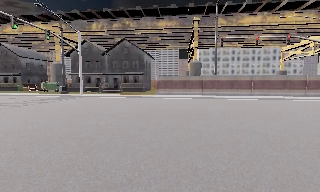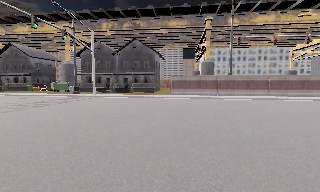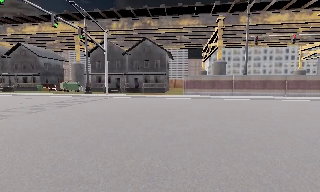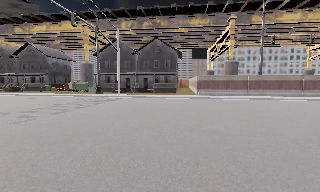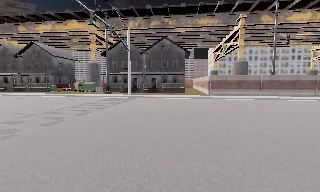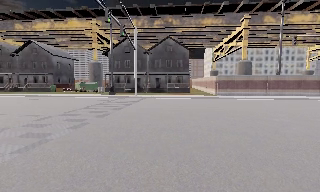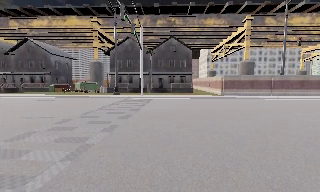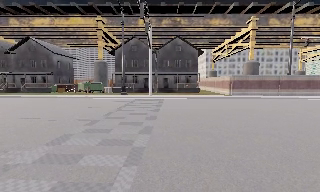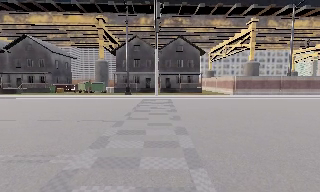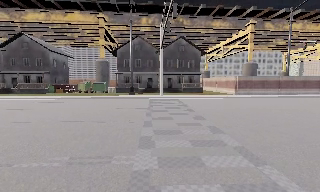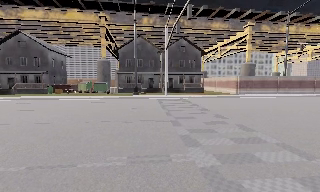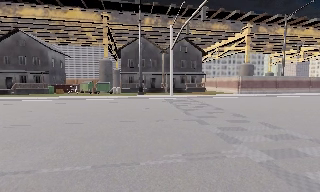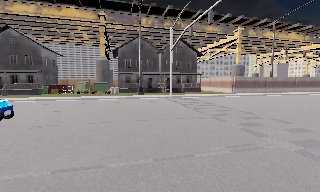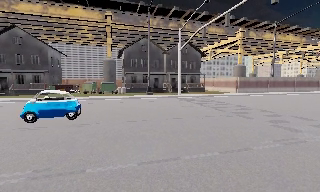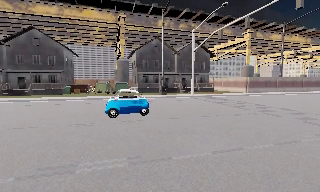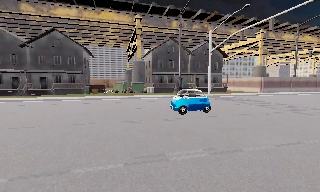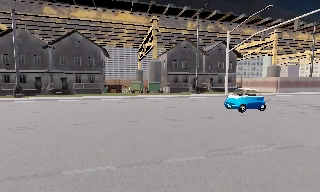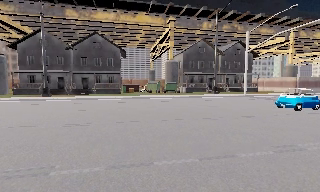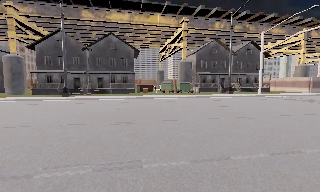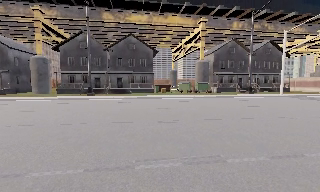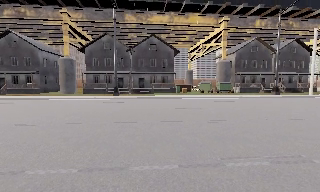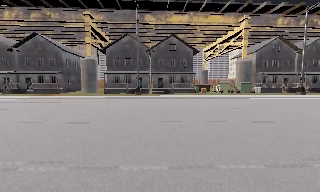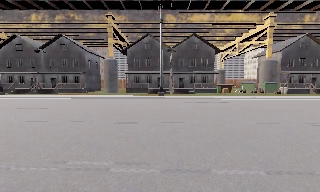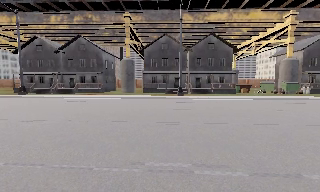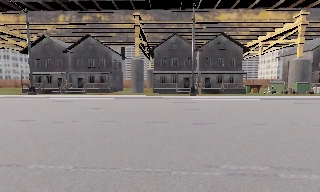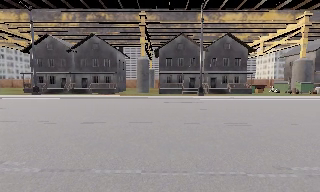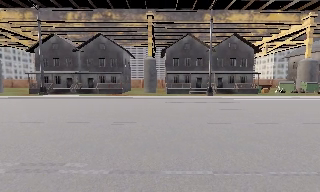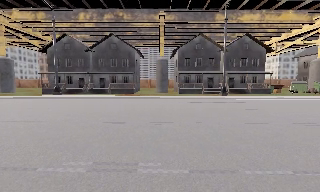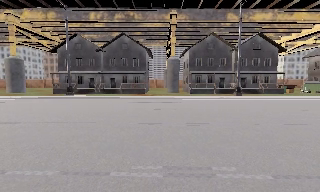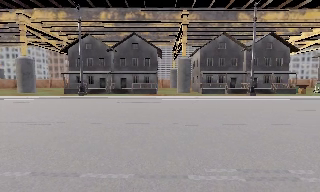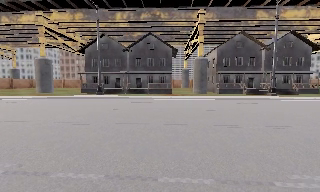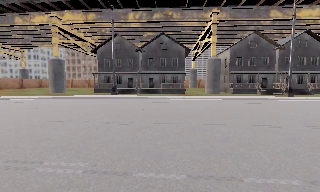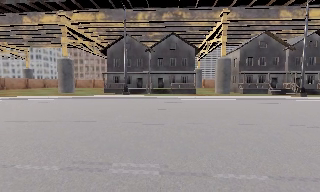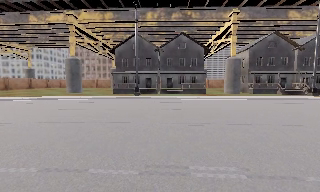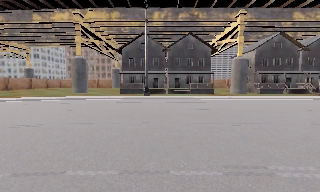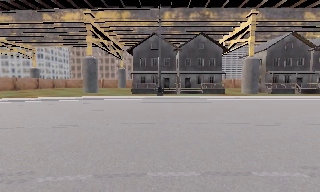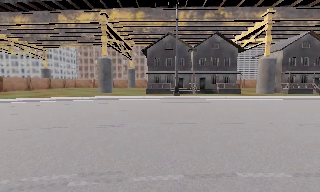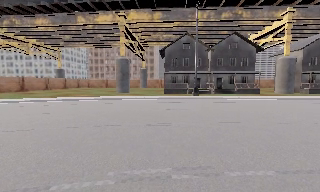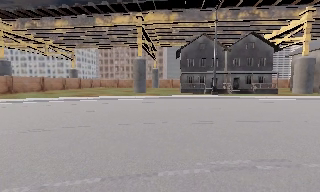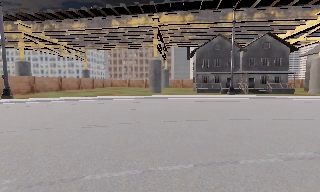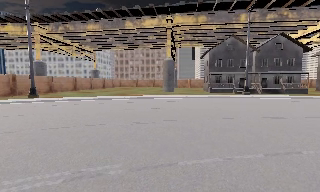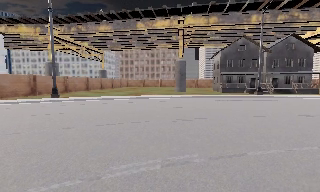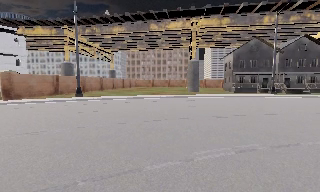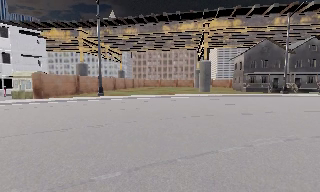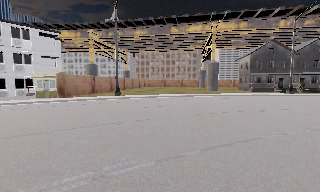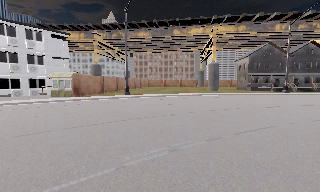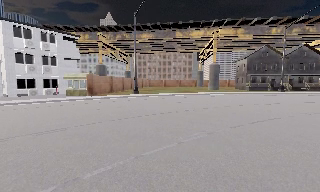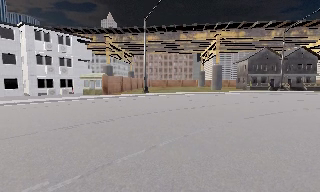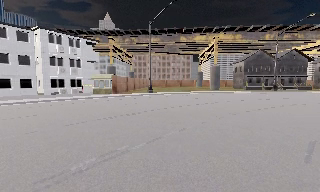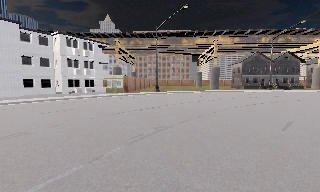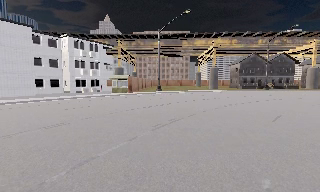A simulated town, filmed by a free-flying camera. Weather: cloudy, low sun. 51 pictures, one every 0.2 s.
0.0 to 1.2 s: The camera travels to its left, about 9 m, so close, fixed things drift to the right.
1.2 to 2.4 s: The camera pans to its right, which is clockwise from overhead, by about 20 degrees. It travels to its left, about 9 m, so close, fixed things drift to the right.
2.4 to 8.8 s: The camera swings to its left by about 25 degrees, and the scene slides to the right. It travels to its left, about 50 m, so close, fixed things drift to the right.
8.8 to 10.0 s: The camera travels backward and to its left, about 12 m, so what stands in front gets smaller.
The film runs backward here.
